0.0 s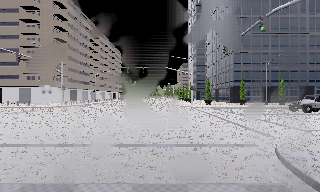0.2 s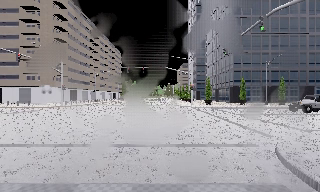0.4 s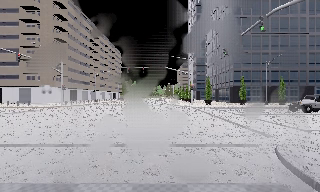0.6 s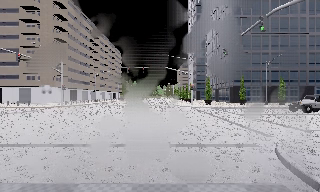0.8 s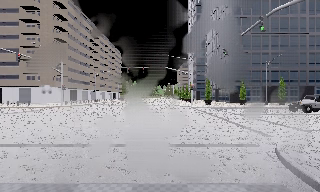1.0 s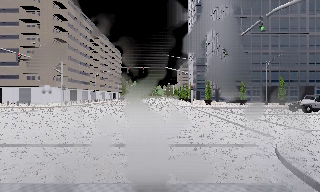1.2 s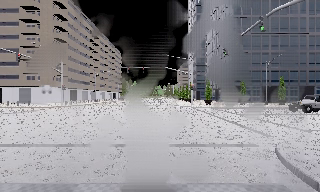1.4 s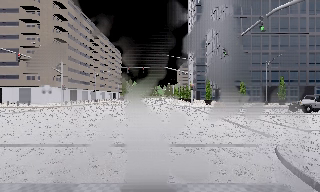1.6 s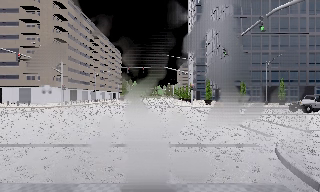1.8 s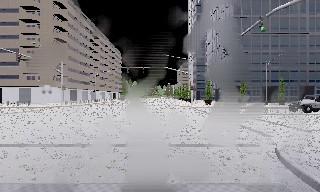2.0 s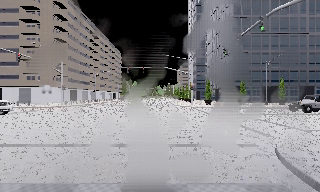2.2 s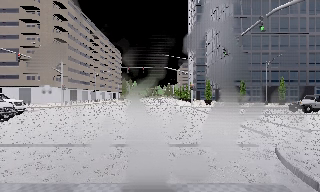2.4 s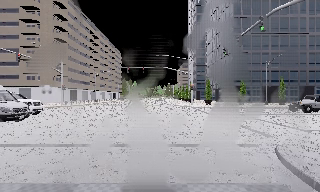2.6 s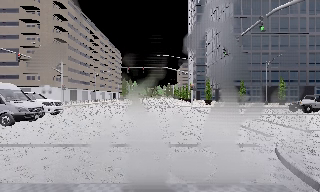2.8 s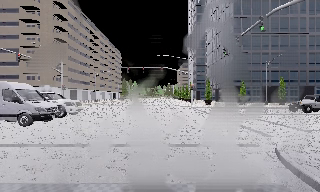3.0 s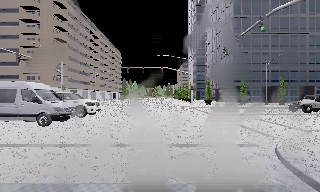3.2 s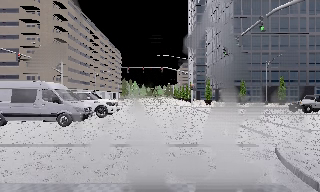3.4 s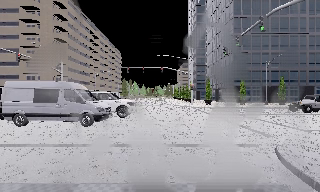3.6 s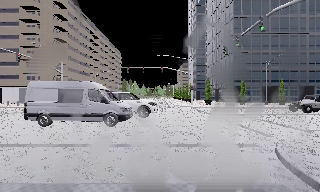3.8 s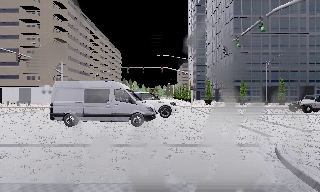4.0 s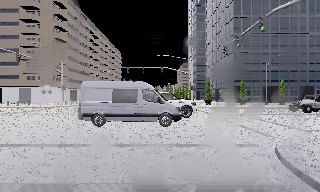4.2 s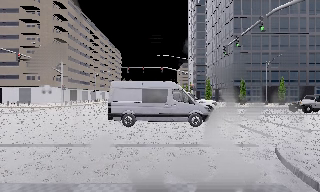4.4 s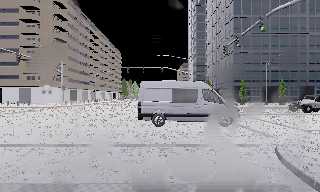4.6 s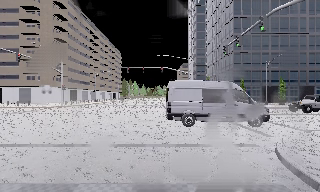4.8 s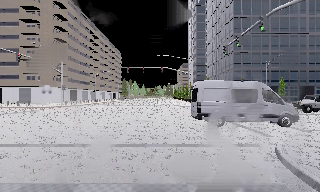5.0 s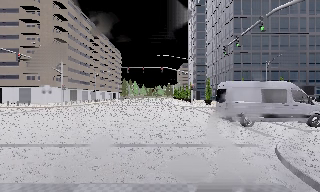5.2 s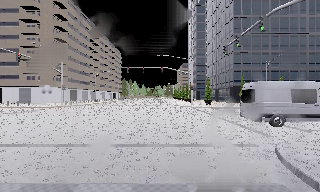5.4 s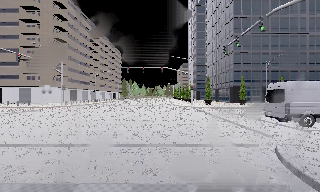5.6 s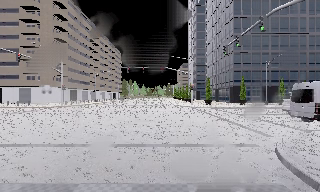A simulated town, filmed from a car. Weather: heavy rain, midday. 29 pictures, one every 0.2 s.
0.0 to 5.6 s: The camera keeps its place and its aim.
The film runs forward here.
